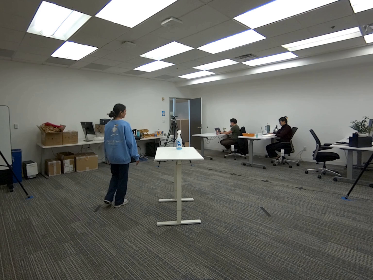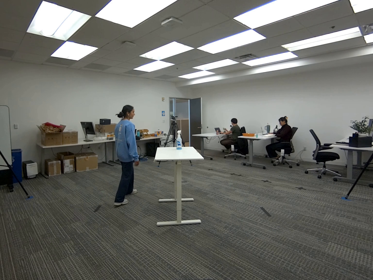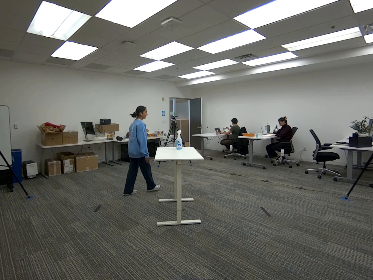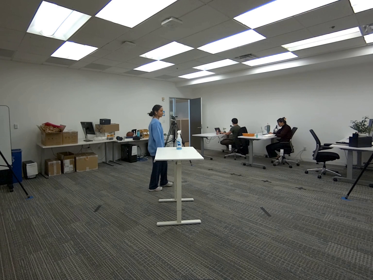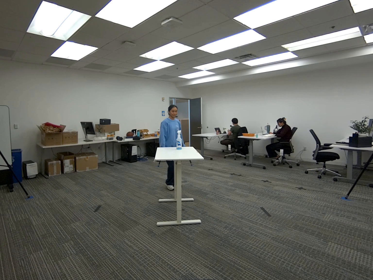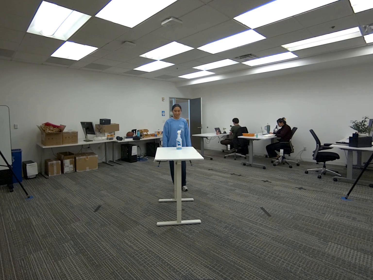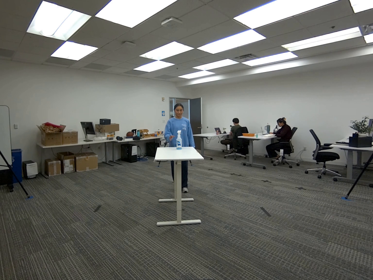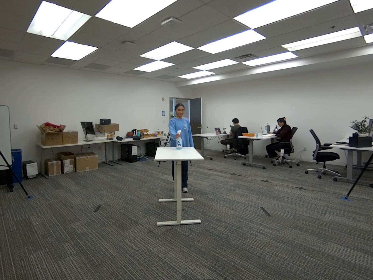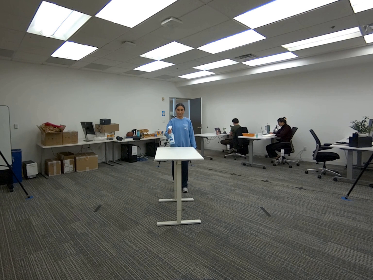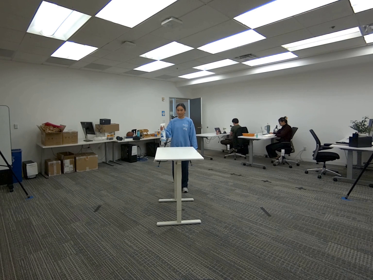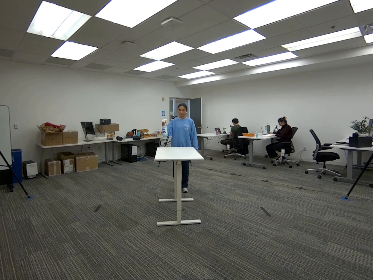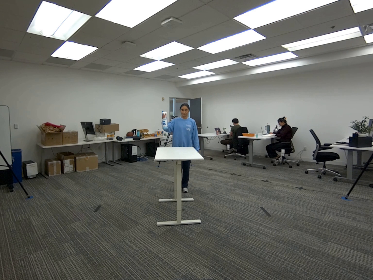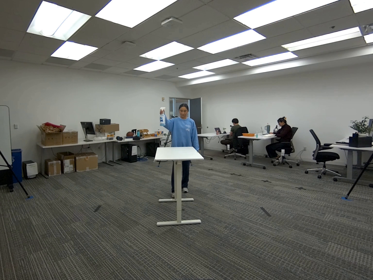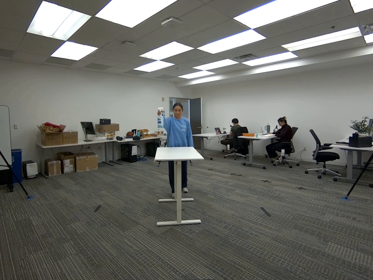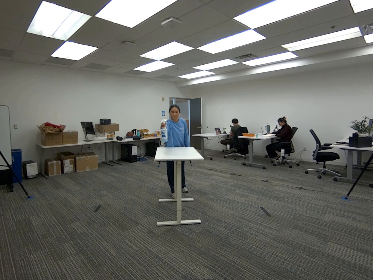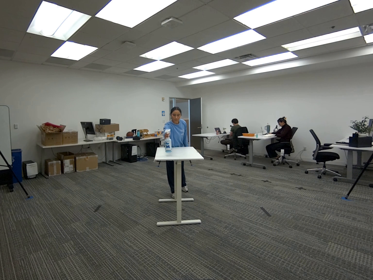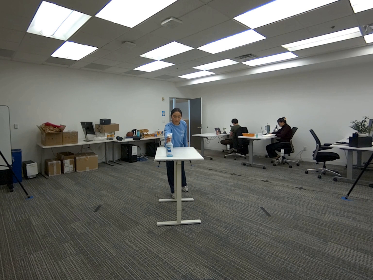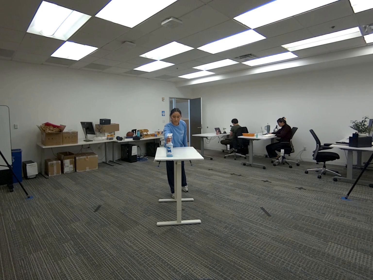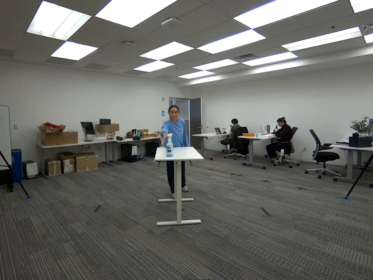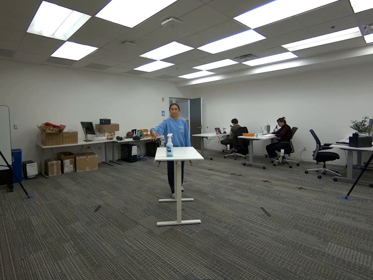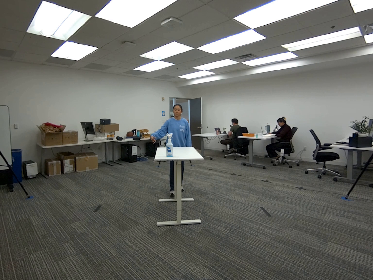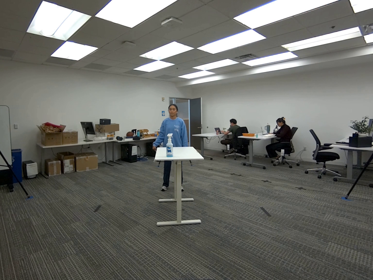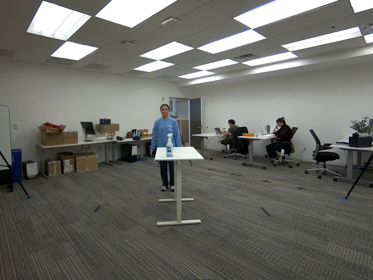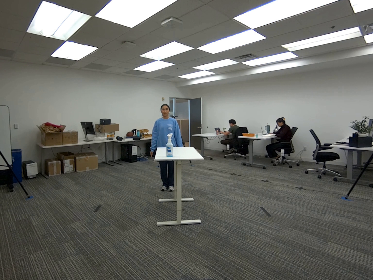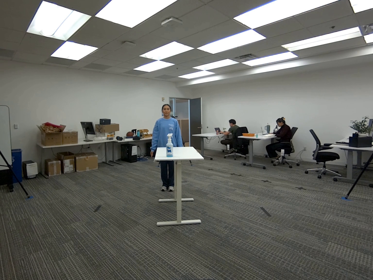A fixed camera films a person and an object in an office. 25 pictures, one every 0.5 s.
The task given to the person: Walk to the spray bottle on the white desk, pick up the spray bottle with your right hand and place it back on the white desk.
